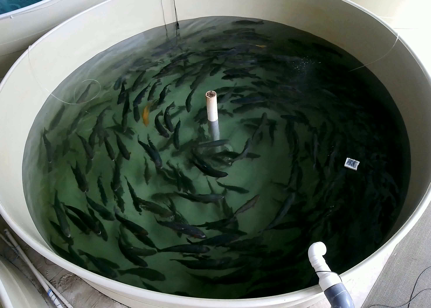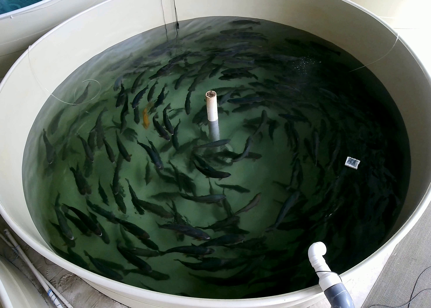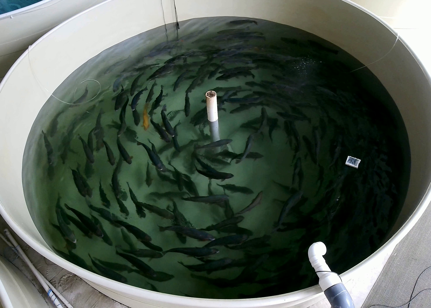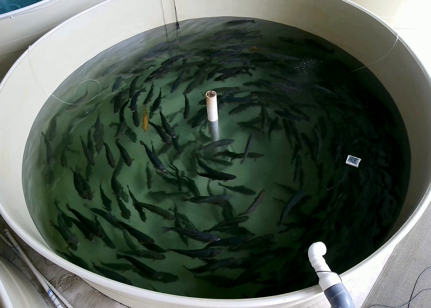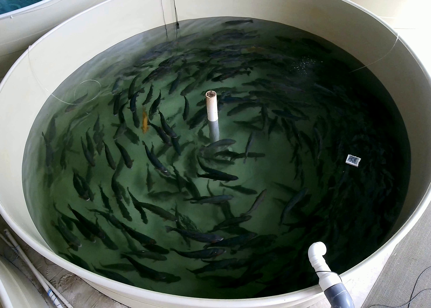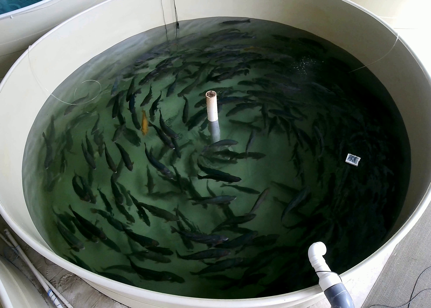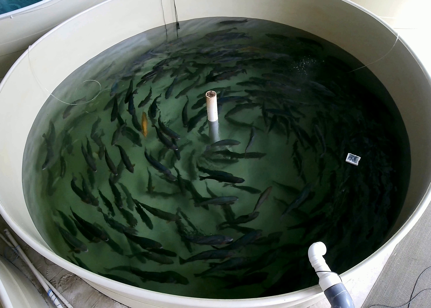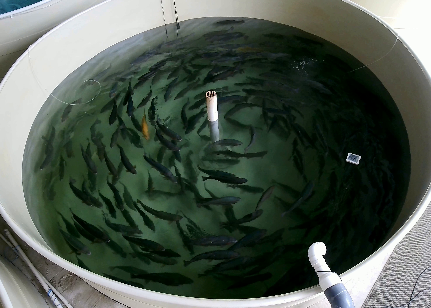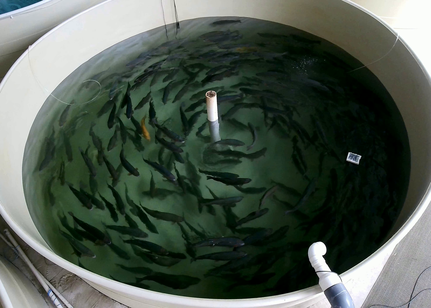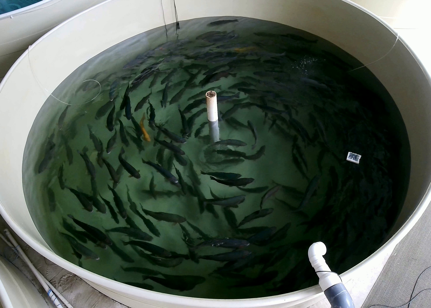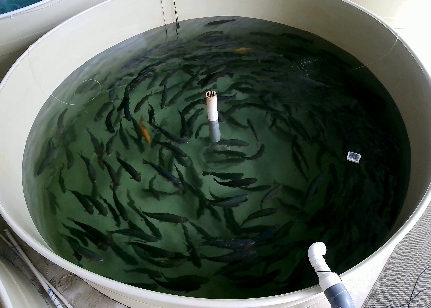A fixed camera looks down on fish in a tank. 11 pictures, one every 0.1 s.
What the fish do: Normal cruising.
